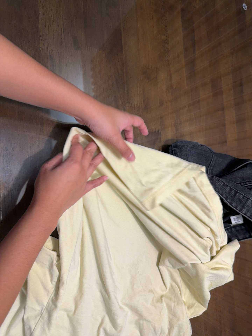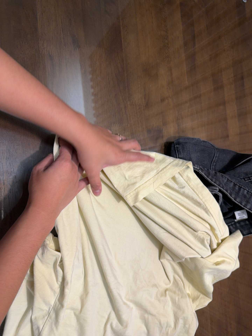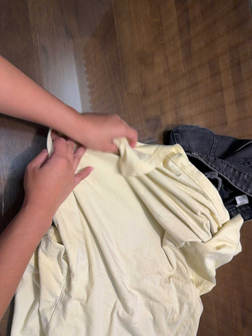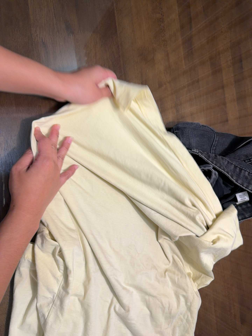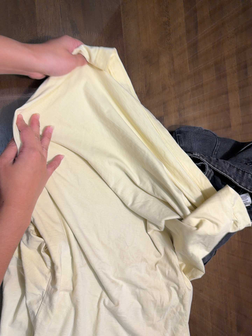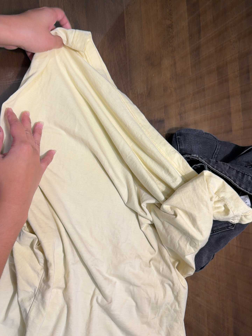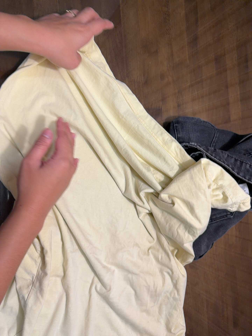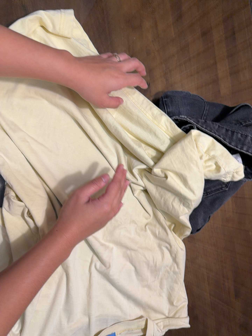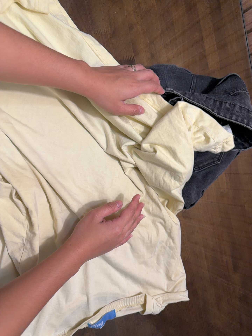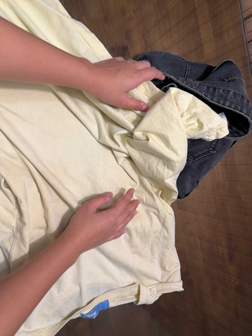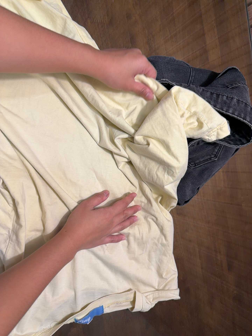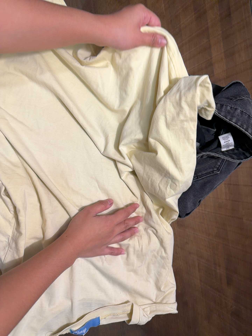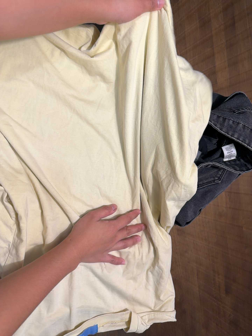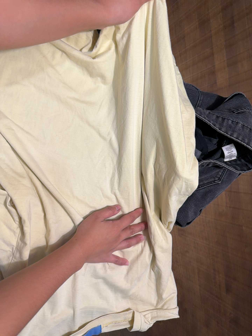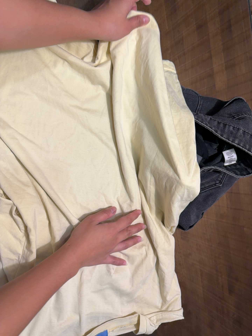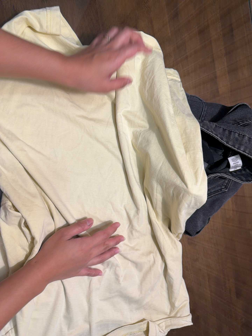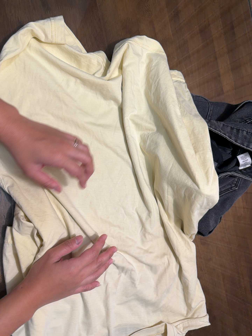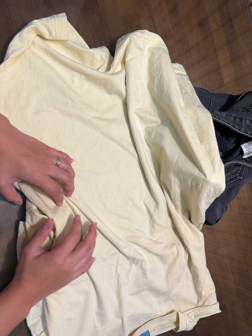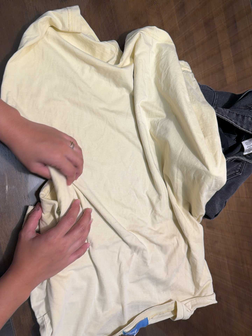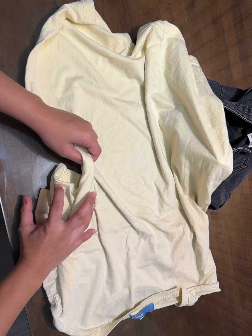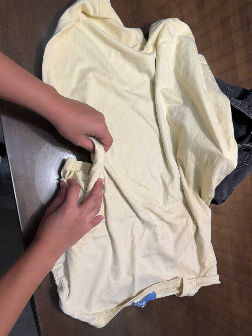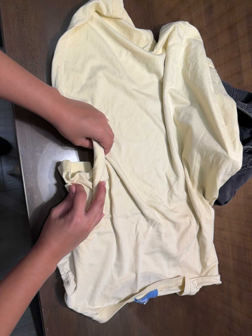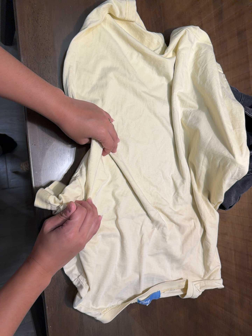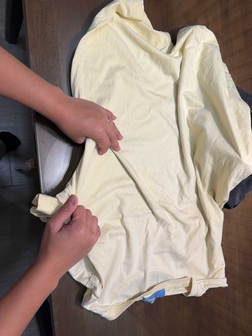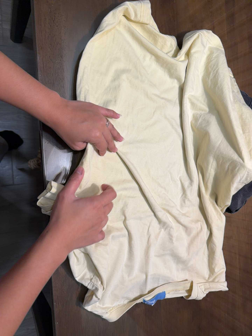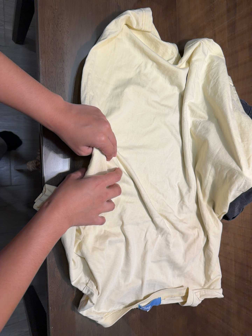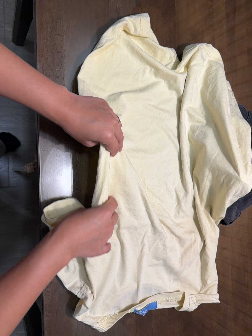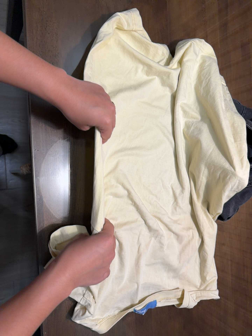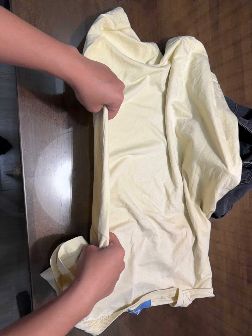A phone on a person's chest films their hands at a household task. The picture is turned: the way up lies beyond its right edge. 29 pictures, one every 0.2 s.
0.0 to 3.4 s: The camera rolls about its line of sight by about 10 degrees, and the scene rotates counterclockwise.
3.4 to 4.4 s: The camera travels to its left, toward the bottom of its view and backward, about 14 cm, so close, fixed things drift to the right. It rolls about its line of sight by about 10 degrees, and the scene rotates clockwise.
4.4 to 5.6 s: The camera shifts only a little, or ends up much as it began.
The film runs forward here.
